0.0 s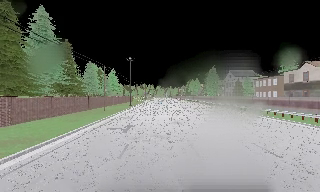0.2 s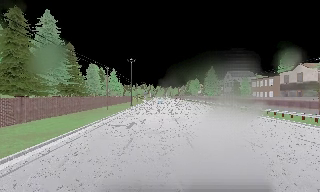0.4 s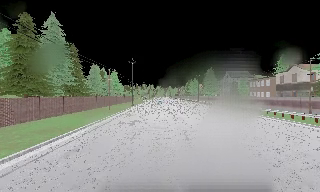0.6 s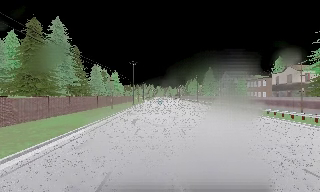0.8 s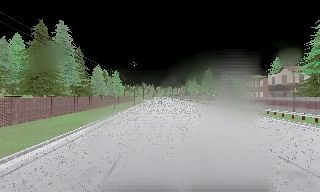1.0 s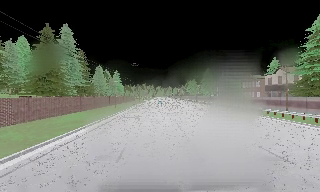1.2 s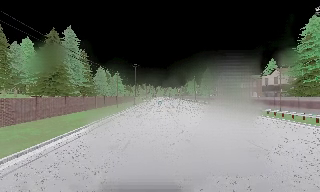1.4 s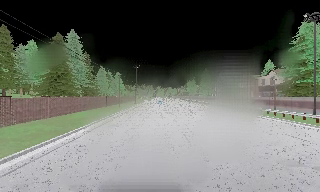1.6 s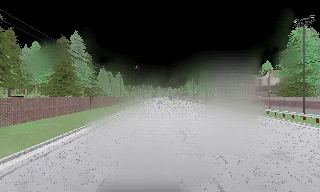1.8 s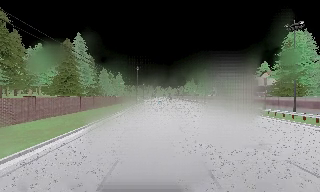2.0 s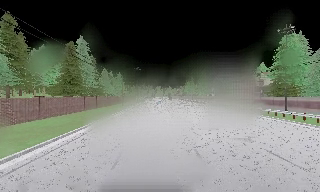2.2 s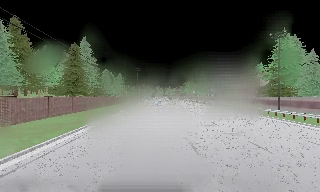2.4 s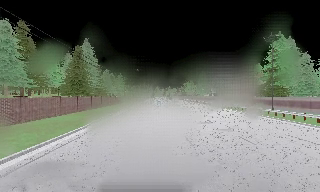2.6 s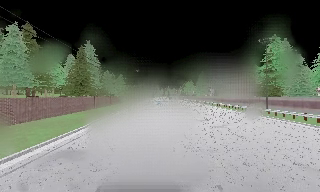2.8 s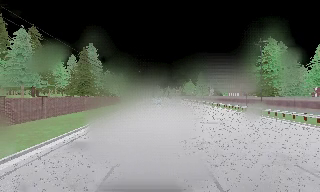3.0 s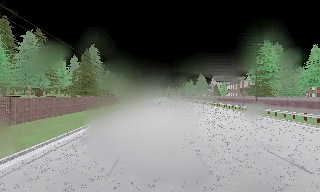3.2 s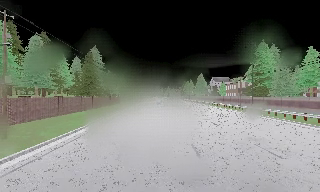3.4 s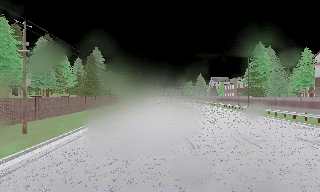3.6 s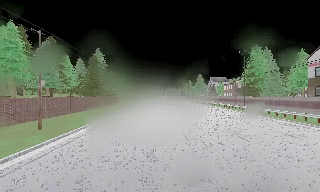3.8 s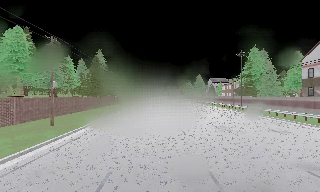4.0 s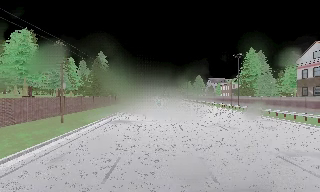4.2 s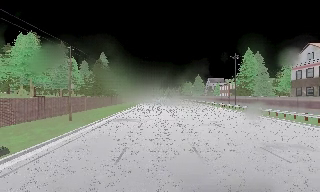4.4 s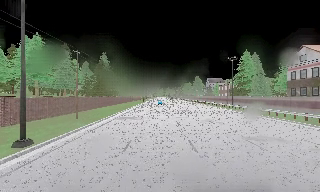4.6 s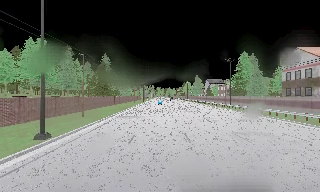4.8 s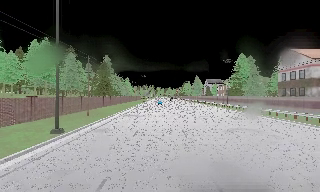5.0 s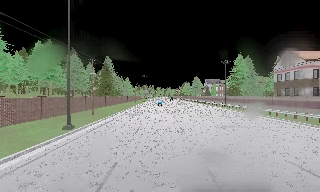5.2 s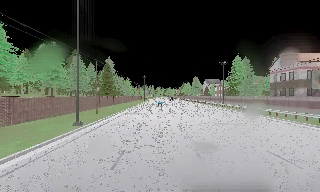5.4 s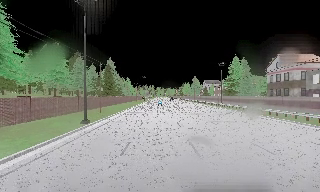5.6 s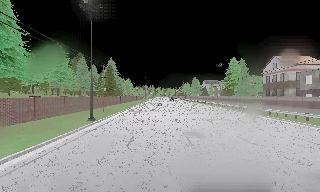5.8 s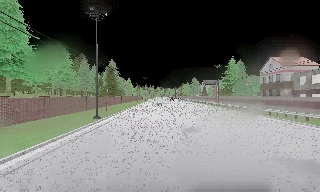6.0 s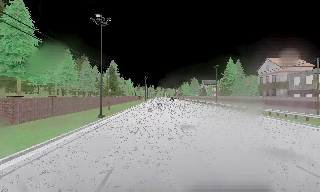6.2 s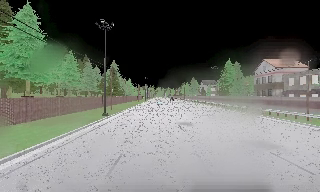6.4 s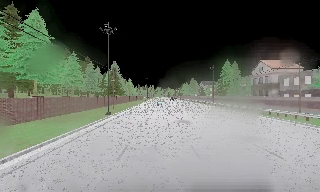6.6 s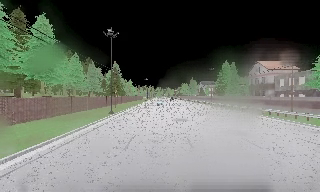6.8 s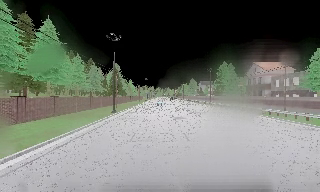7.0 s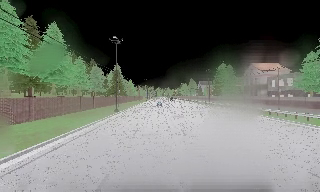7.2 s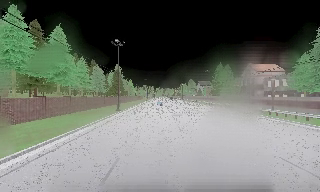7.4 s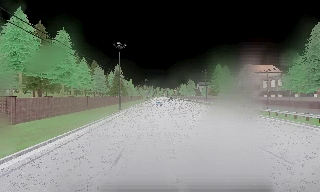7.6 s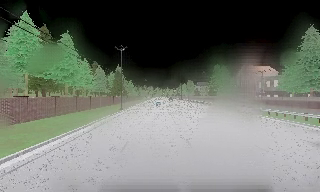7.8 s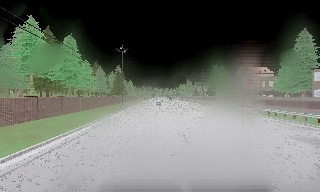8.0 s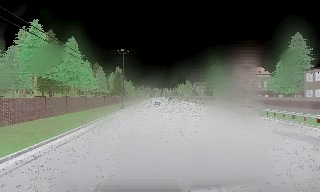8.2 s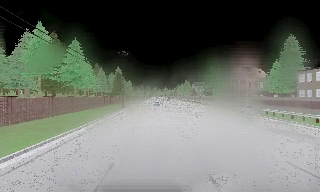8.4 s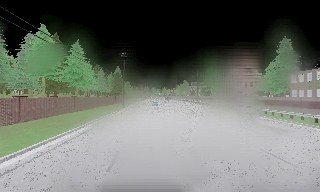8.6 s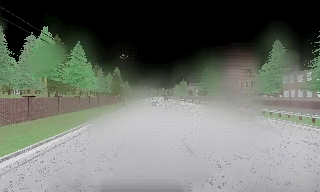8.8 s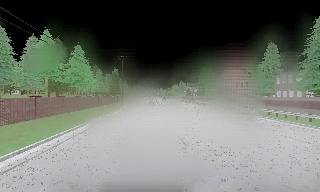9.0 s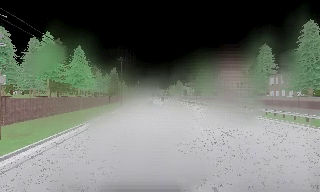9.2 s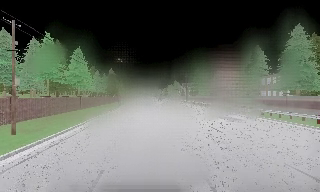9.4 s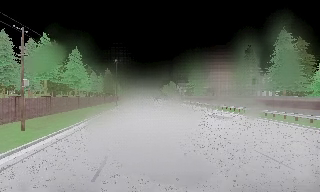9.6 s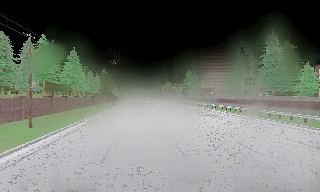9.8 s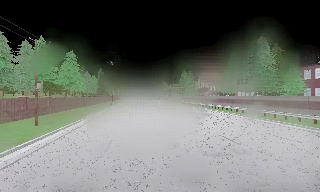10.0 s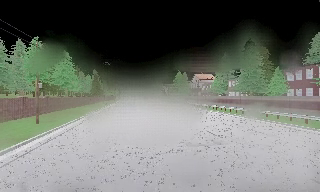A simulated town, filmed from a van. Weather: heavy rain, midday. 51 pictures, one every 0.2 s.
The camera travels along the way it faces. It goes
backward.
0.0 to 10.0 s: The camera swings to its right by about 10 degrees, and the scene slides to the left. It travels backward, about 70 m, so what stands in front gets smaller.
The film runs backward here.
